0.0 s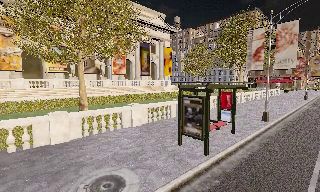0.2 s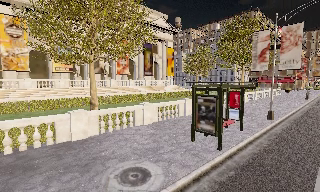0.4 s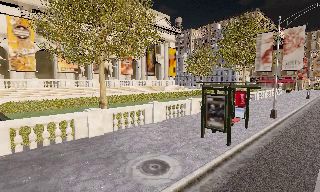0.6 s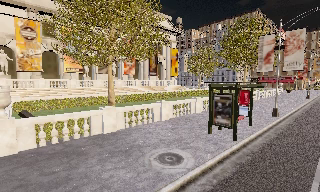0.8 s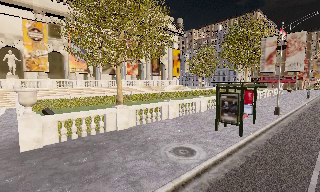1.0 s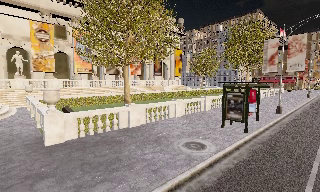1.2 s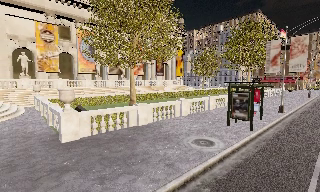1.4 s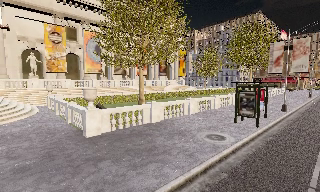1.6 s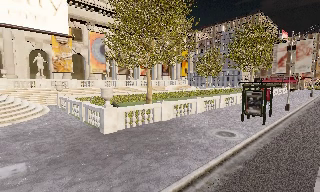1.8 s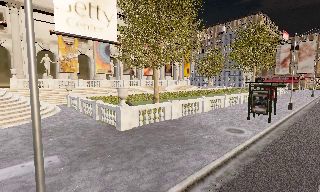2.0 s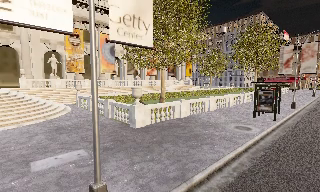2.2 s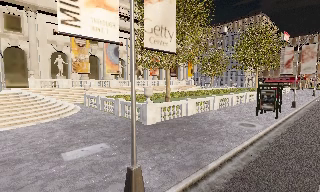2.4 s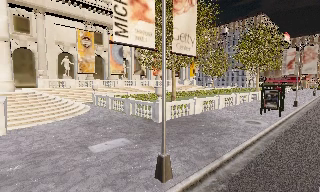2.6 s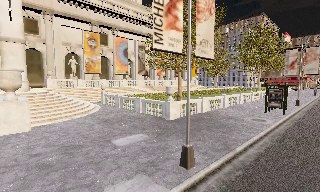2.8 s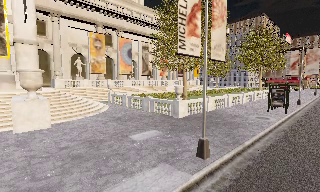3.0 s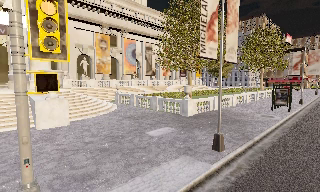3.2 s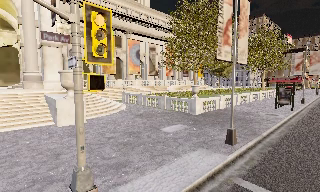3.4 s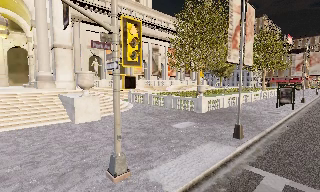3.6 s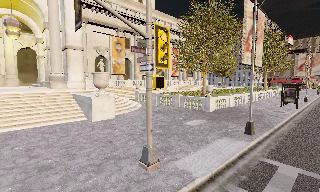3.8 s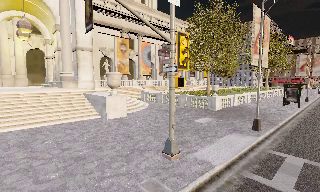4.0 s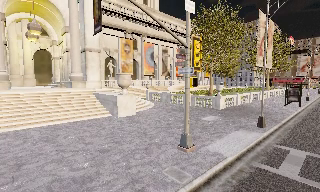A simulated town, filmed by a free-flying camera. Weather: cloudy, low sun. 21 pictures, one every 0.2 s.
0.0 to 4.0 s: The camera travels to its left and backward, about 18 m, so close, fixed things drift to the right.
The film runs forward here.
